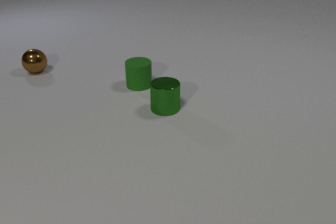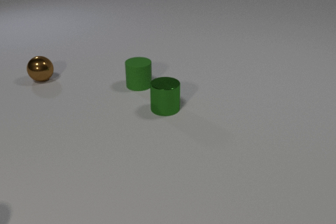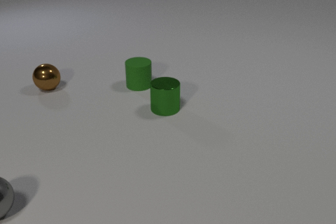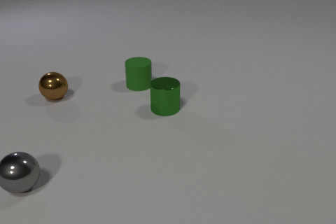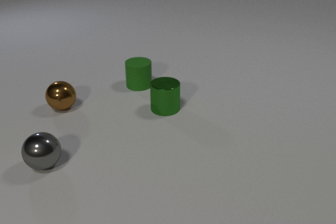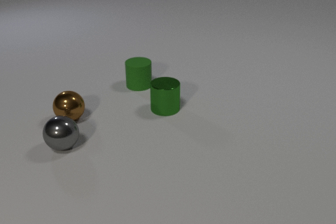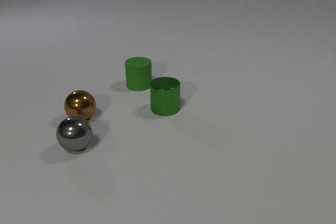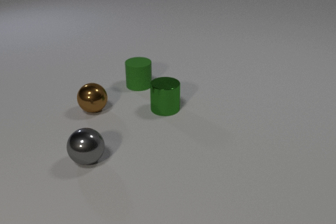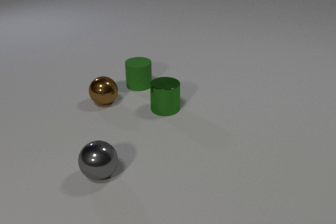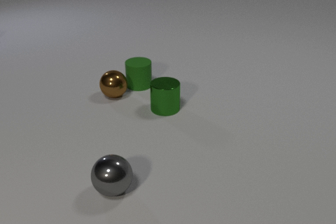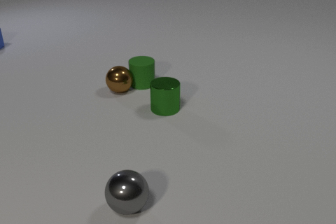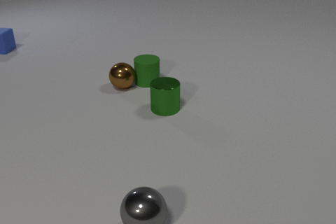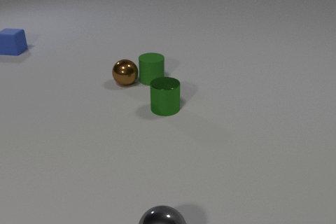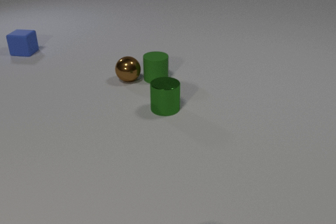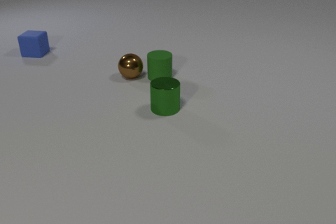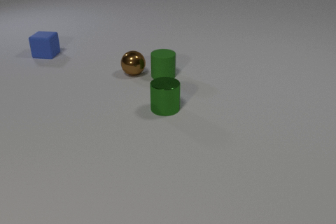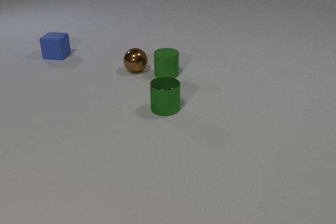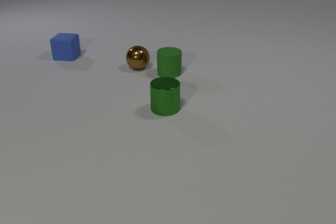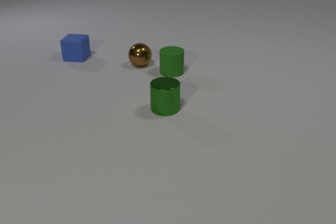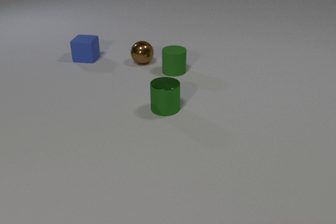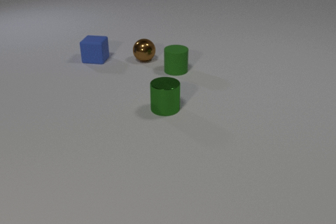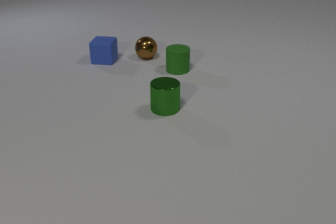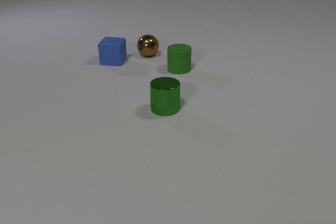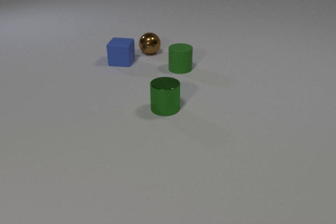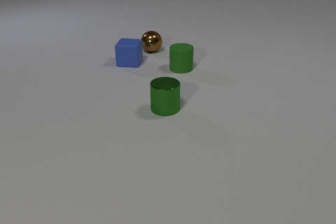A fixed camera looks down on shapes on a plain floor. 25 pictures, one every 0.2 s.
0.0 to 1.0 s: The gray metal sphere comes in at the left edge, rolls away from the camera and to the right. The brown metal sphere rolls toward the camera.
1.0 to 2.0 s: The gray metal sphere rolls toward the camera and to the right. The brown metal sphere rolls away from the camera and to the right. The blue rubber cube comes in at the left edge. The gray metal sphere and the brown metal sphere collide. The brown metal sphere and the green rubber cylinder collide.
2.0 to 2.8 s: The gray metal sphere rolls toward the camera and to the right, leaves at the bottom edge. The brown metal sphere rolls away from the camera. The green rubber cylinder slides to the right and away from the camera. The blue rubber cube slides to the right and toward the camera.
2.8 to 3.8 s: The brown metal sphere rolls away from the camera. The green rubber cylinder slides to the right and away from the camera. The blue rubber cube slides to the right and toward the camera.
3.8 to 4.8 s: The brown metal sphere rolls away from the camera. The green rubber cylinder slides away from the camera and to the right. The blue rubber cube slides to the right and toward the camera.
What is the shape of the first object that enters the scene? sphere.
What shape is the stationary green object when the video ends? cylinder.
What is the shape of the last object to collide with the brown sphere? cylinder.
